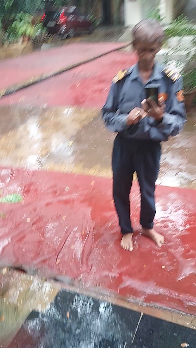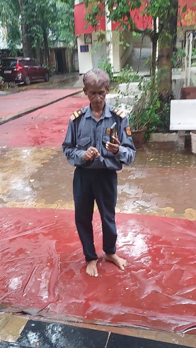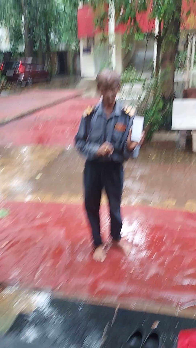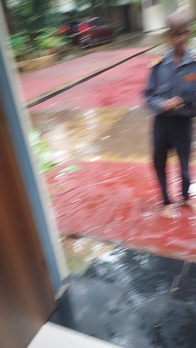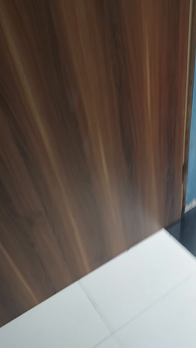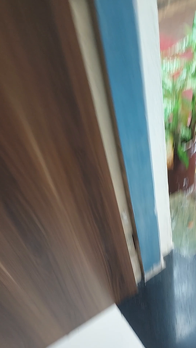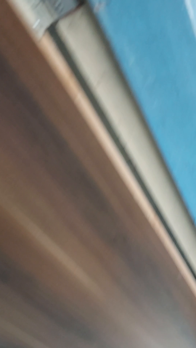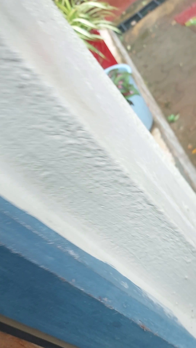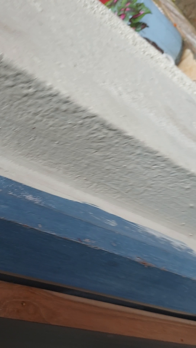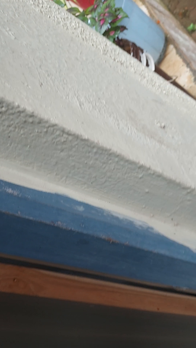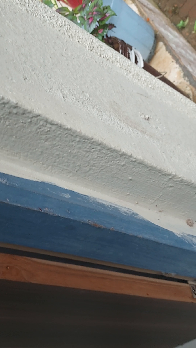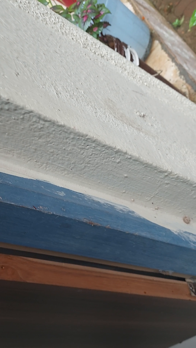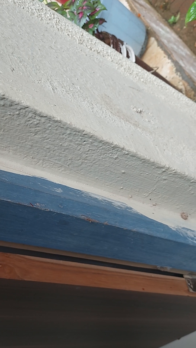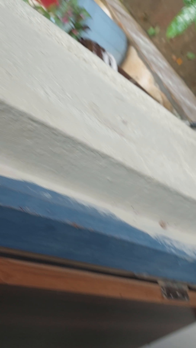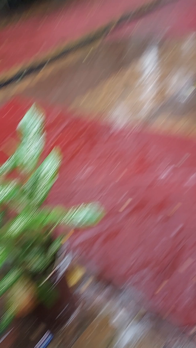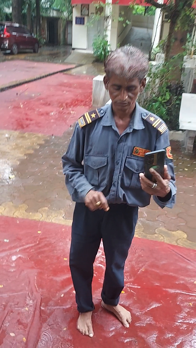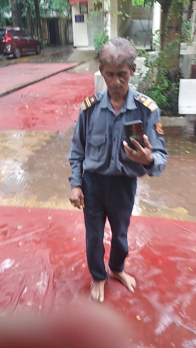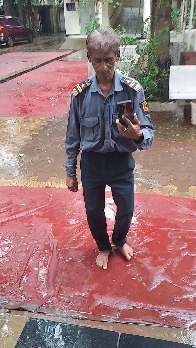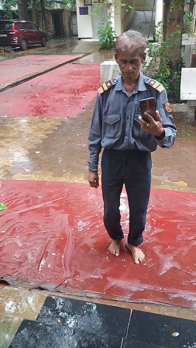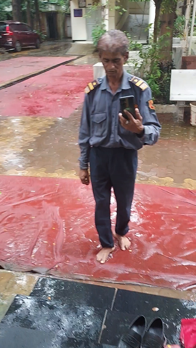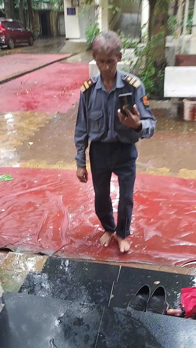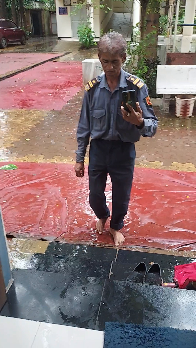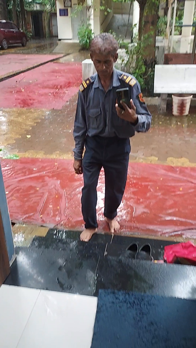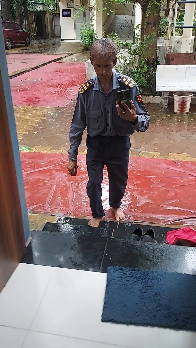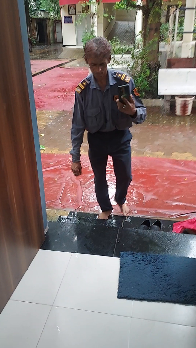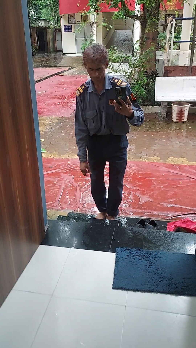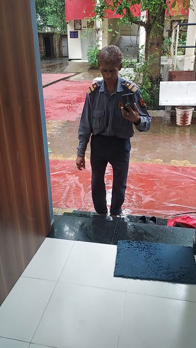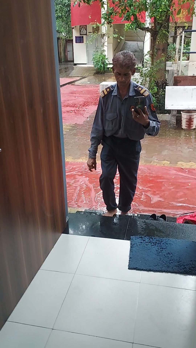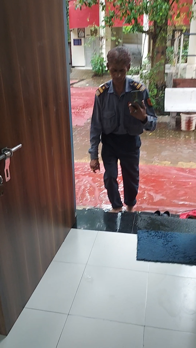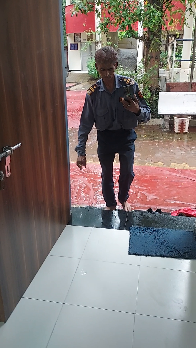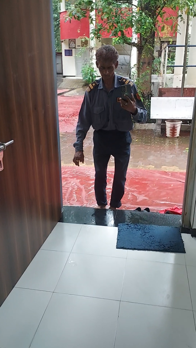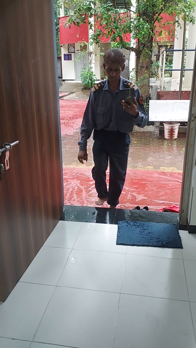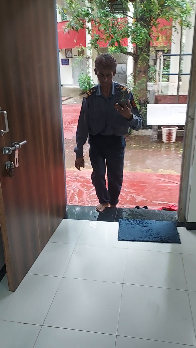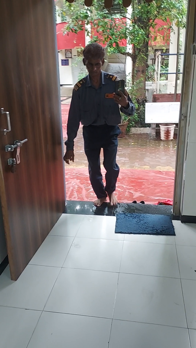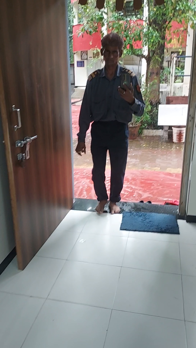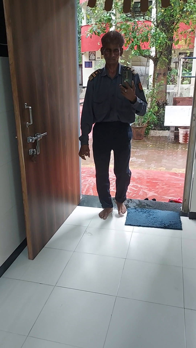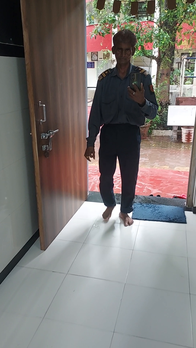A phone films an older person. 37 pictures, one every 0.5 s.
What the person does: Climbing stairs.
